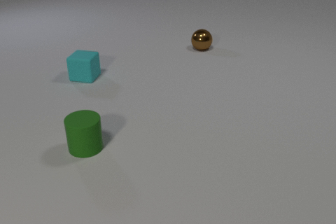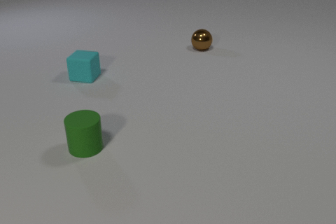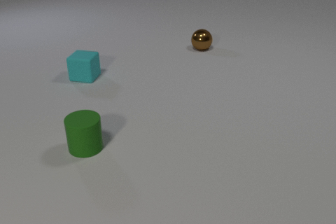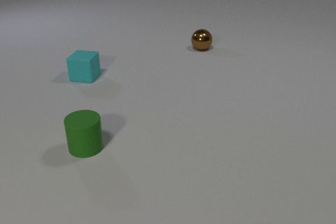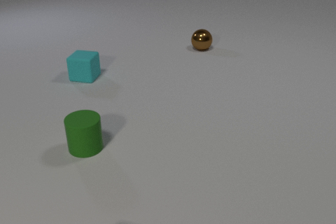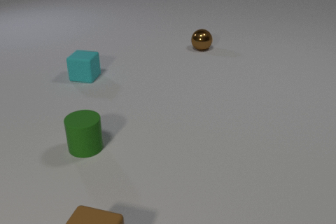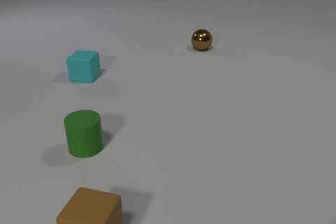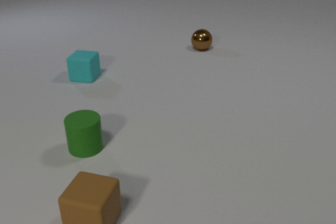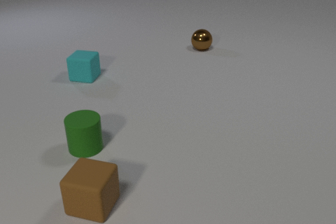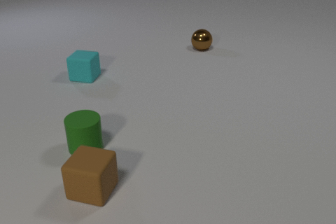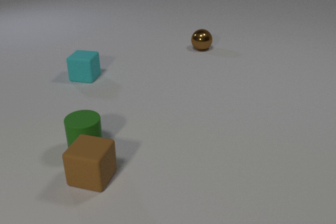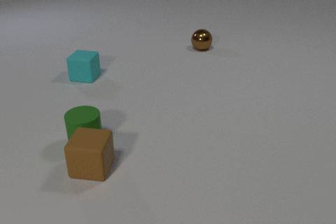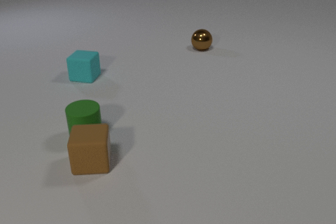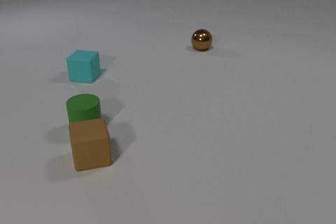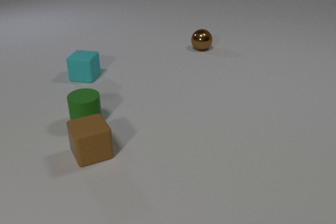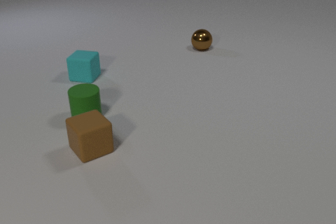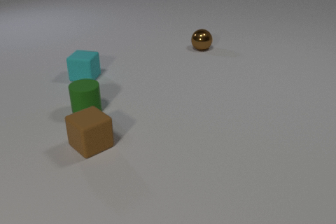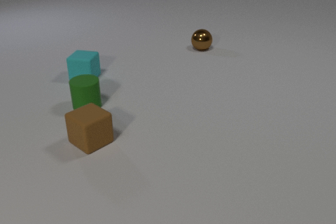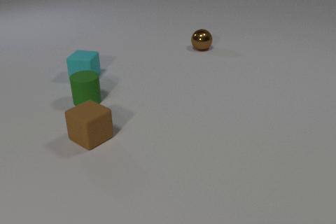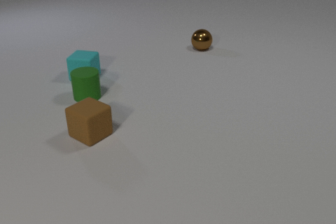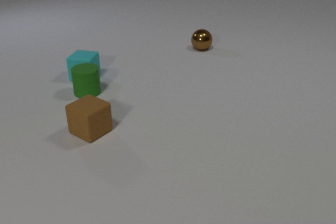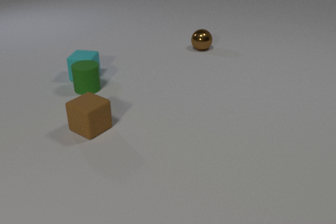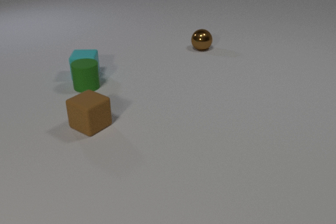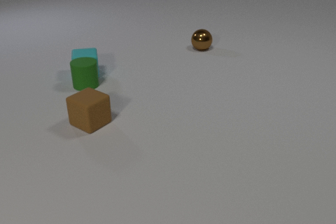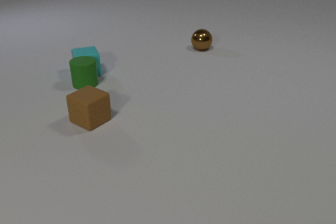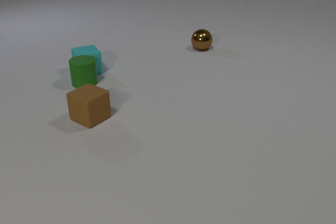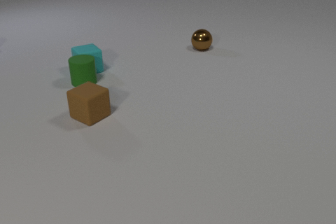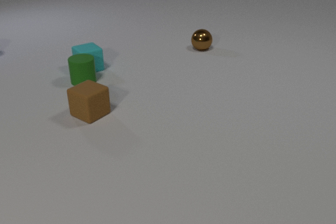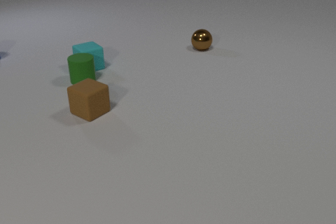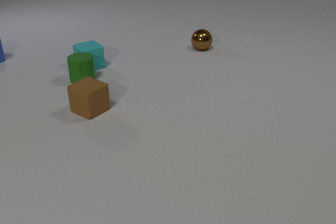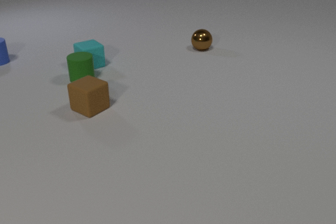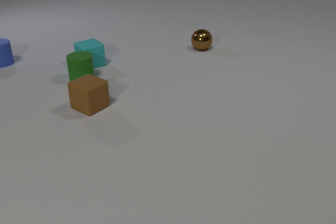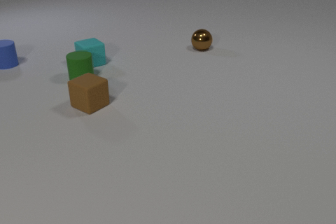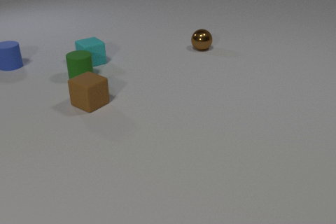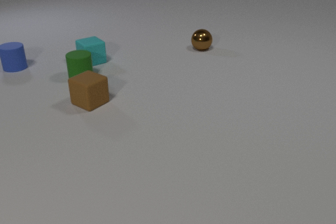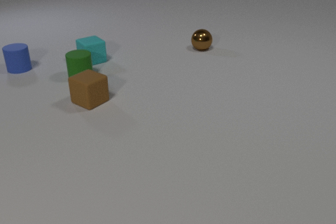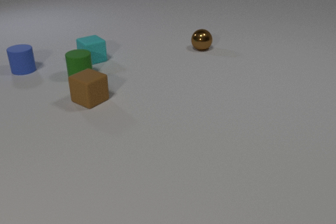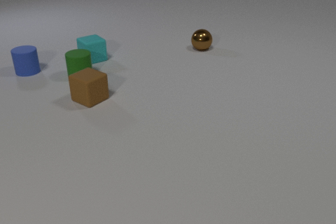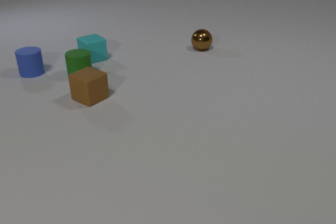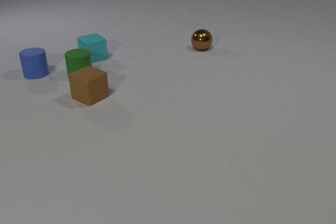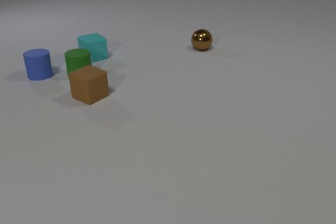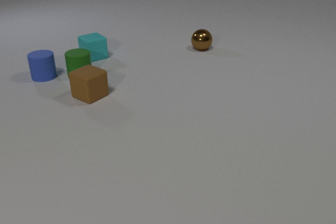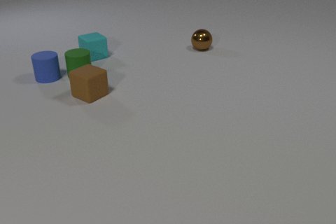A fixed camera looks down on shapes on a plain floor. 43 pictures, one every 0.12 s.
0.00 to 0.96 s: The brown rubber cube comes in at the bottom edge, slides away from the camera.
0.96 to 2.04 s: The brown rubber cube slides away from the camera, spins counterclockwise seen from above by about 60 degrees, its near face sliding to the right. The green rubber cylinder slides away from the camera. The brown rubber cube and the green rubber cylinder collide.
2.04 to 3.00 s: The brown rubber cube slides away from the camera. The green rubber cylinder slides away from the camera. The cyan rubber cube slides away from the camera, spins counterclockwise seen from above by about 45 degrees, its near face sliding to the right. The green rubber cylinder and the cyan rubber cube collide.
3.00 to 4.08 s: The brown rubber cube slides away from the camera. The green rubber cylinder slides away from the camera. The blue rubber cylinder comes in at the left edge, slides toward the camera and to the right. The cyan rubber cube slides away from the camera.
4.08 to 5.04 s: The brown rubber cube slides away from the camera. The blue rubber cylinder slides toward the camera and to the right. The cyan rubber cube slides away from the camera.
Are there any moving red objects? no.
What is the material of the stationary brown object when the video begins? metal.
What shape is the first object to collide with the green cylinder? cube.
